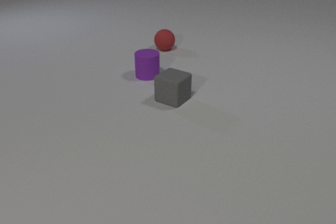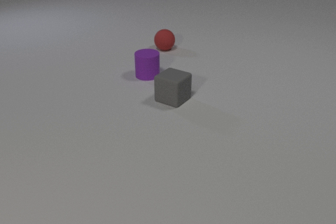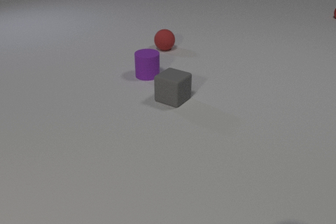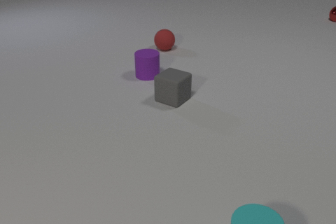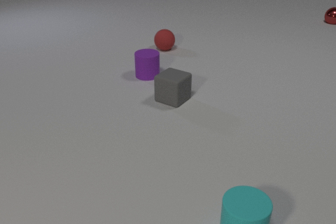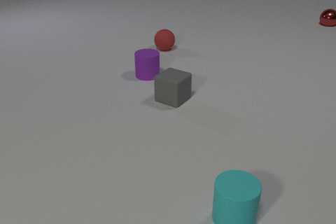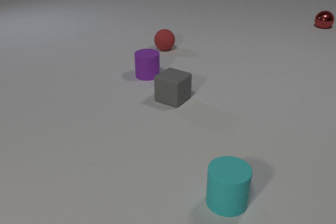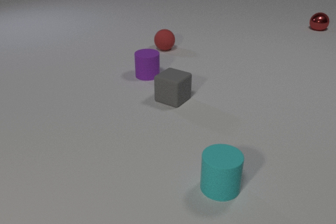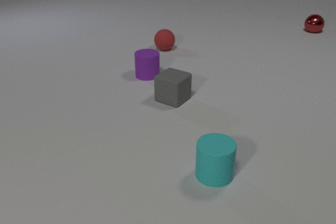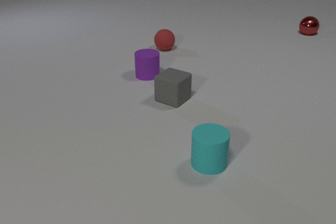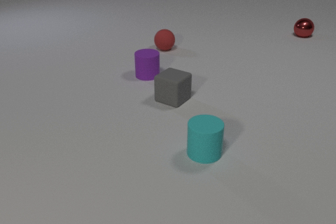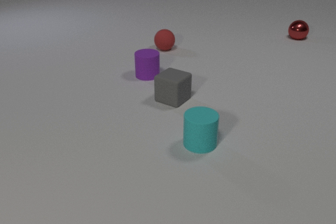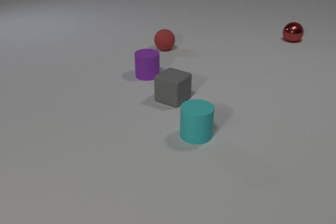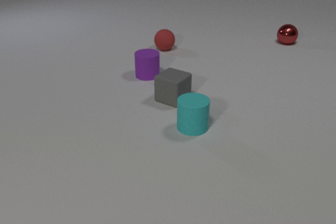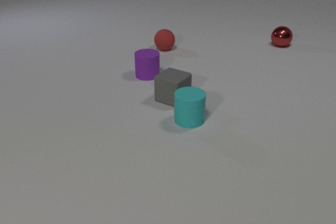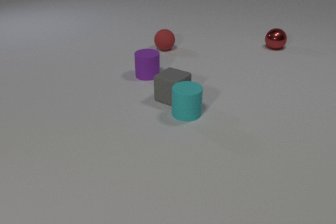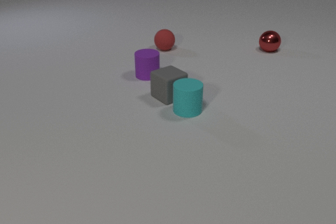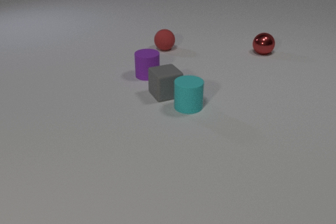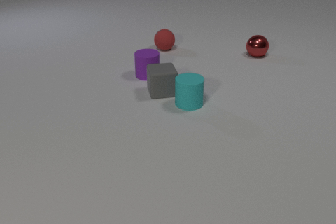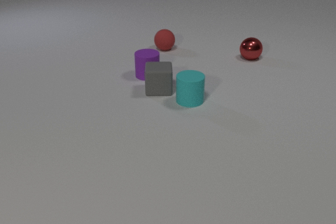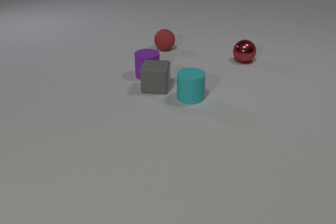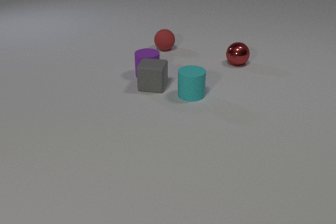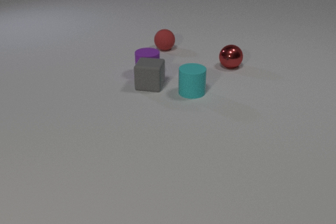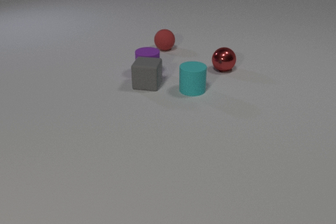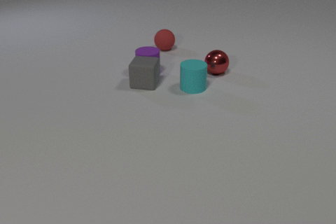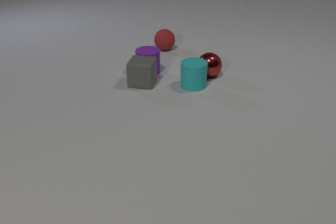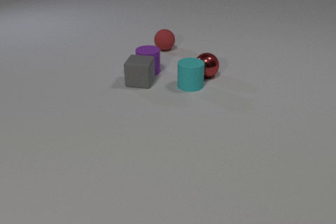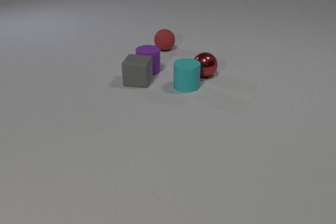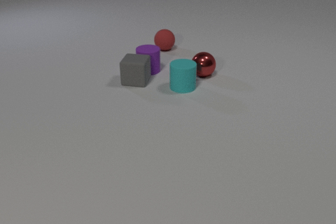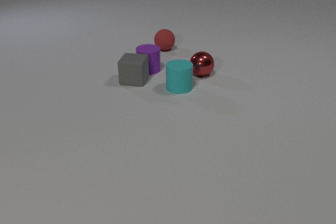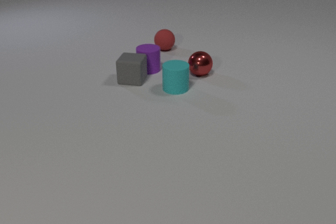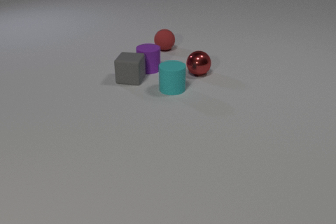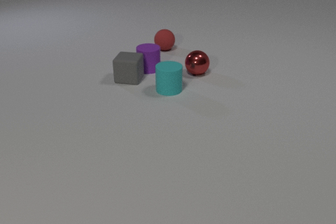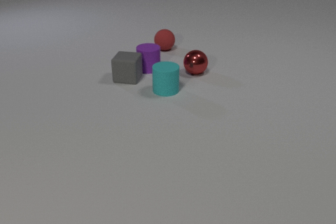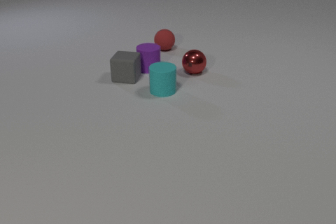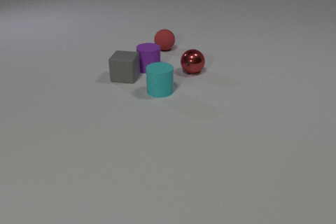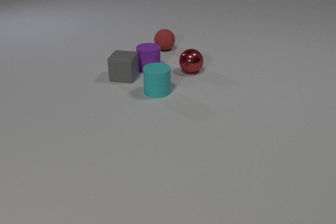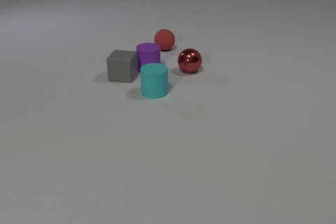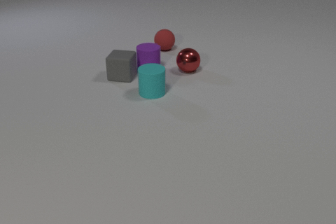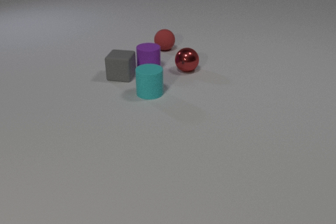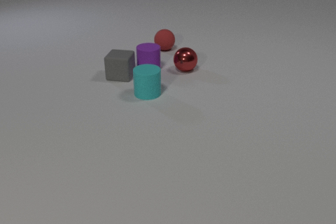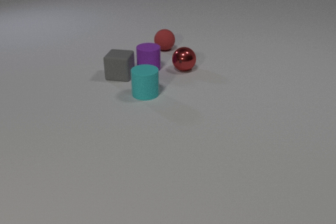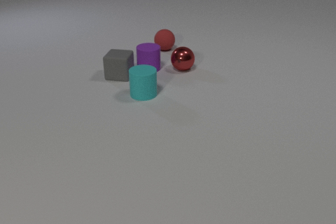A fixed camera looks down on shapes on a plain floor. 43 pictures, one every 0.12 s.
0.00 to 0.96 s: The cyan rubber cylinder comes in at the bottom edge, slides away from the camera. The red metal sphere comes in at the right edge, rolls toward the camera and to the left.
0.96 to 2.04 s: The cyan rubber cylinder slides away from the camera. The gray rubber cube slides away from the camera and to the left, spins so that its near face slides to the left, clockwise seen from above. The red metal sphere rolls toward the camera and to the left. The cyan rubber cylinder and the gray rubber cube collide.
2.04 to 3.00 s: The cyan rubber cylinder slides away from the camera. The gray rubber cube slides away from the camera and to the left, spins clockwise seen from above by about 30 degrees, its near face sliding to the left. The purple rubber cylinder slides away from the camera. The red metal sphere rolls toward the camera and to the left. The gray rubber cube and the purple rubber cylinder collide.
3.00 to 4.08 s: The cyan rubber cylinder slides to the left and toward the camera. The gray rubber cube slides to the left and away from the camera. The purple rubber cylinder slides away from the camera. The red metal sphere rolls to the left and away from the camera. The cyan rubber cylinder and the red metal sphere collide.
4.08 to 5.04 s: The cyan rubber cylinder slides to the left. The gray rubber cube slides to the left and away from the camera. The red metal sphere rolls to the left and away from the camera.
What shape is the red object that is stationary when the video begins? sphere.
How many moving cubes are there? 1.
Are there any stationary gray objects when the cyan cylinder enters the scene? yes.
